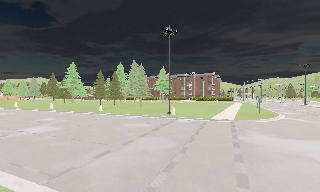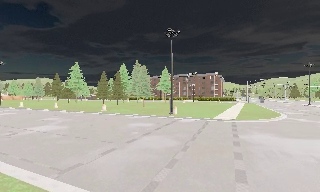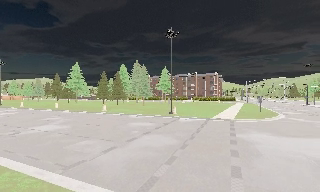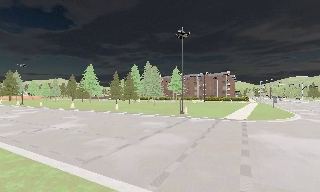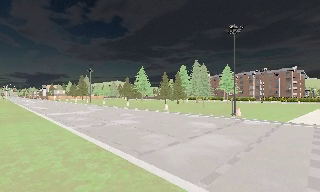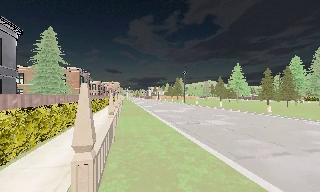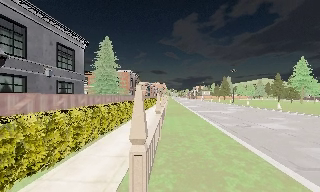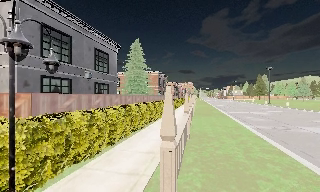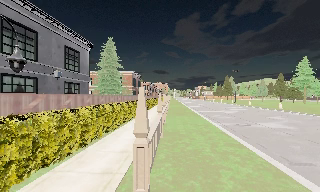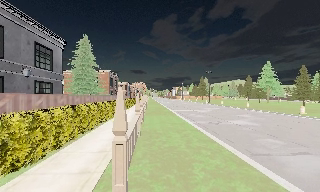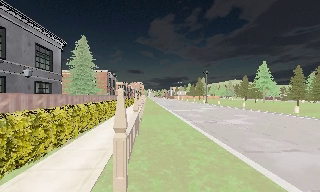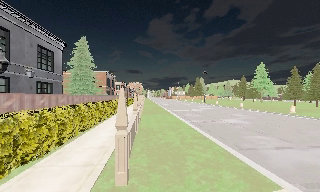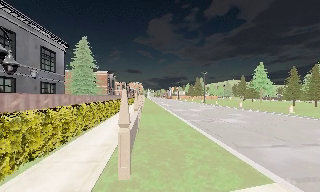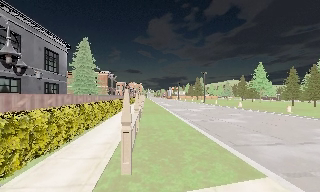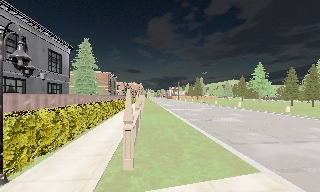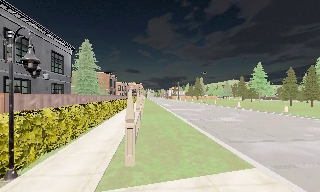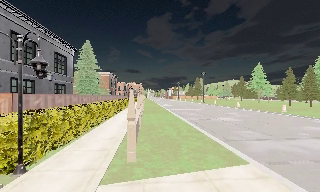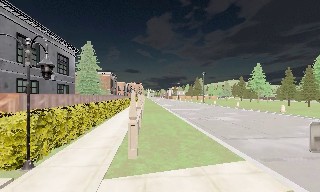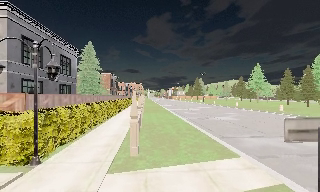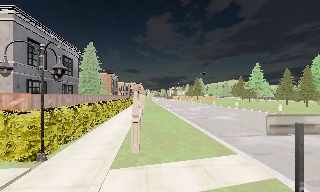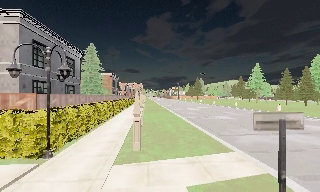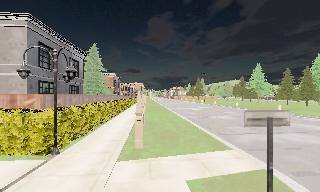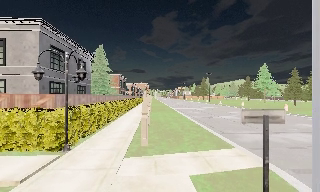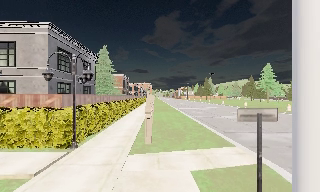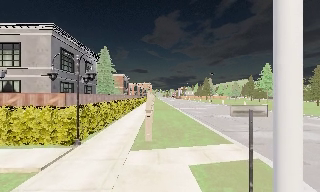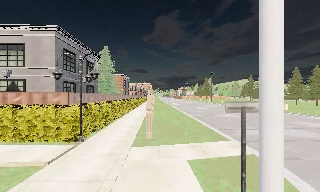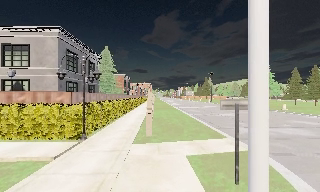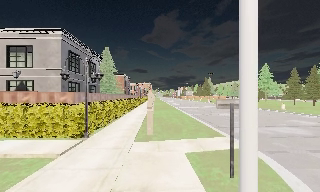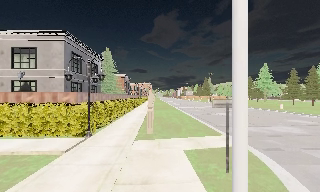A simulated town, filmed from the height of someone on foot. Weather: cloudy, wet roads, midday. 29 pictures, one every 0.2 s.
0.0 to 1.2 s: The camera pans to its left, which is counterclockwise from overhead, by about 70 degrees. It travels backward, about 2 m.
1.2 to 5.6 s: The camera travels backward, about 7 m, so what stands in front gets smaller.
The film runs backward here.
